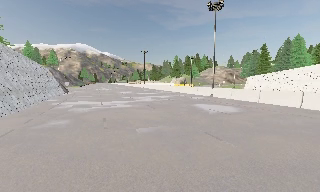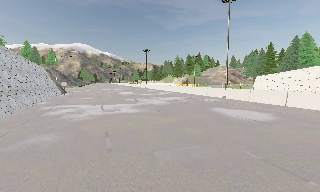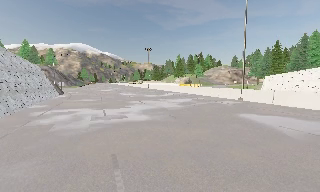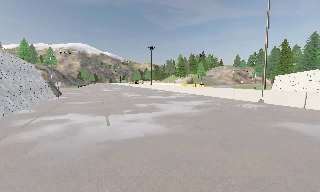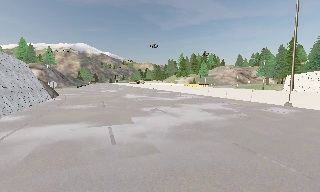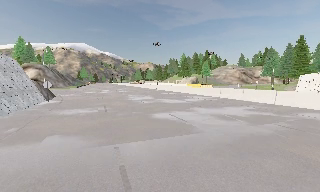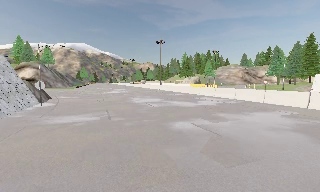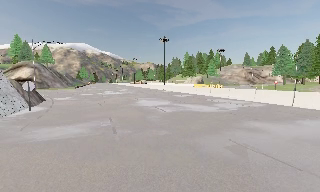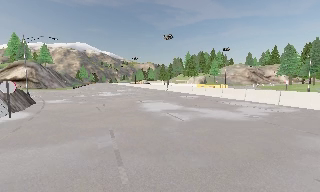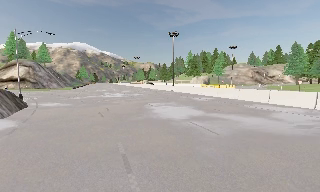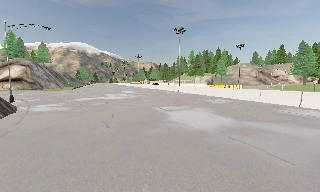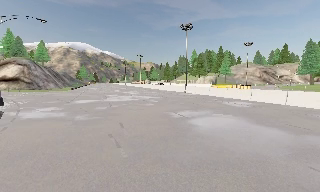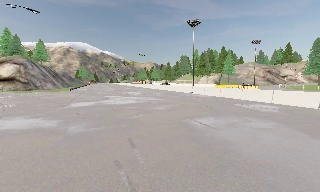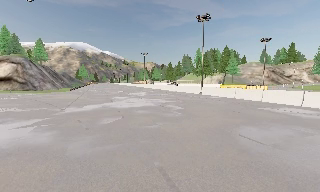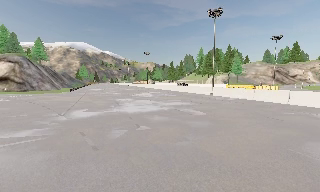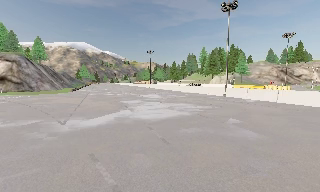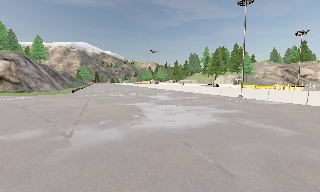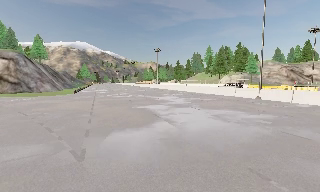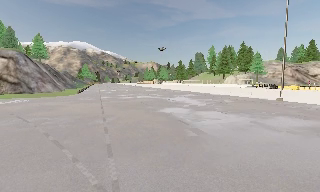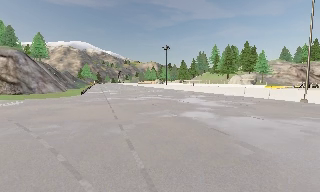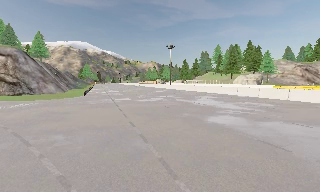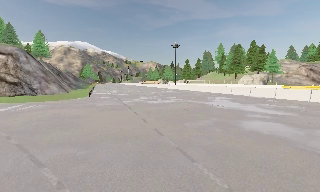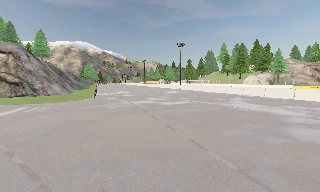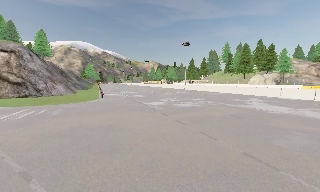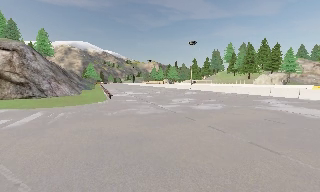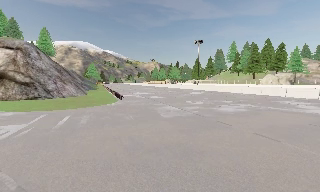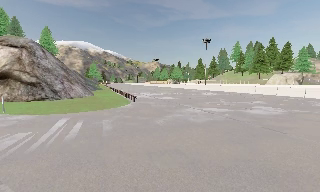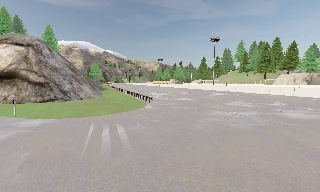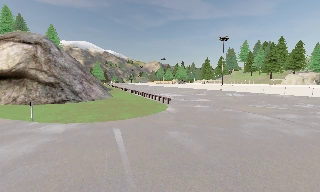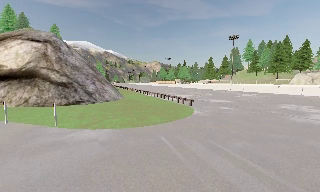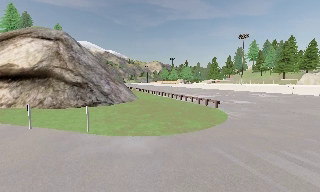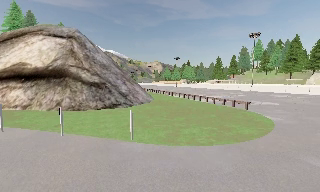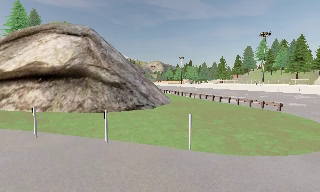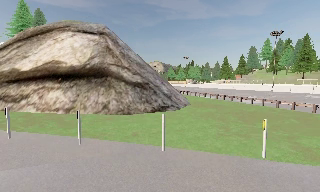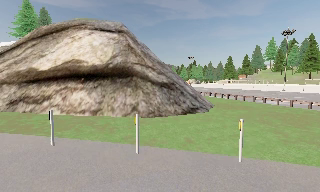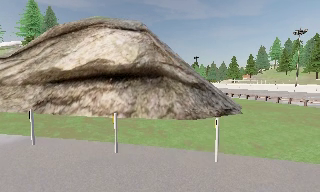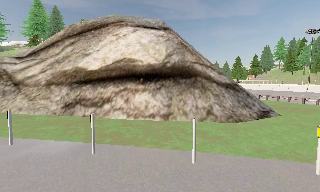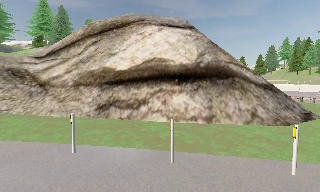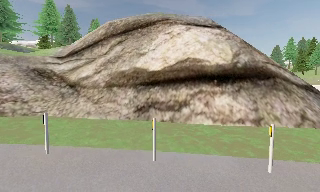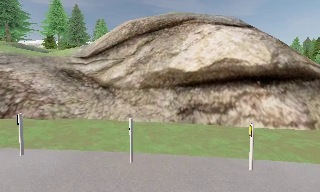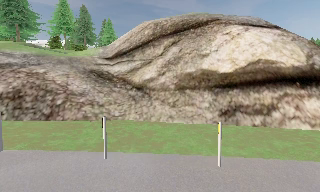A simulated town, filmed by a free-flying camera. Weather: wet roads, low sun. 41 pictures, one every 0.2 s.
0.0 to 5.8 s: The camera travels forward and to its left, about 60 m, so what stands in front looms larger.
5.8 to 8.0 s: The camera travels to its left, about 20 m, so close, fixed things drift to the right.
The film runs backward here.
